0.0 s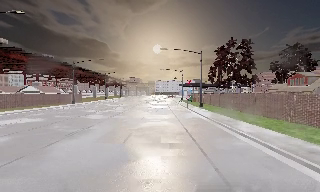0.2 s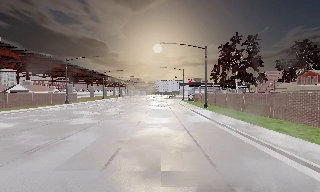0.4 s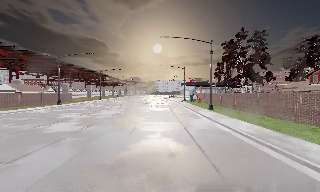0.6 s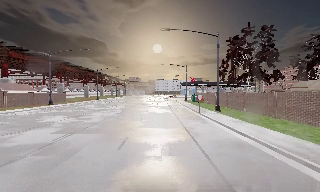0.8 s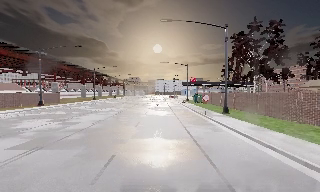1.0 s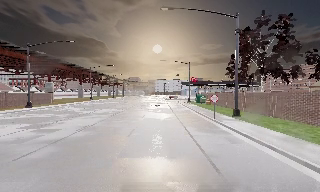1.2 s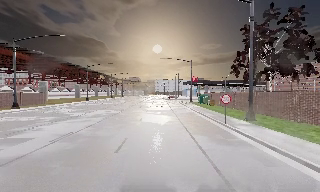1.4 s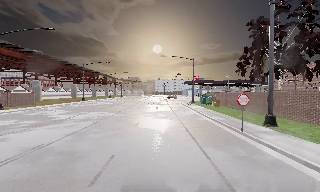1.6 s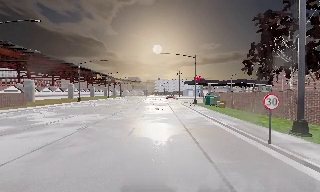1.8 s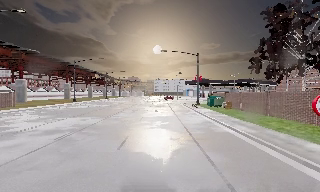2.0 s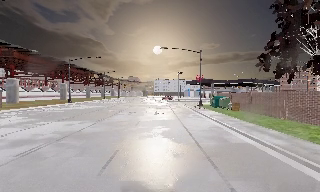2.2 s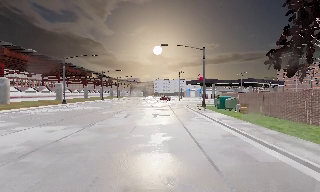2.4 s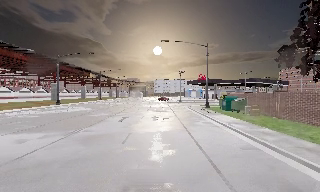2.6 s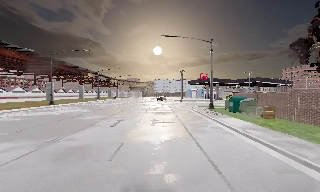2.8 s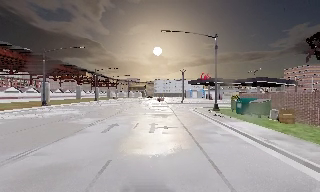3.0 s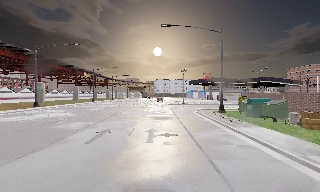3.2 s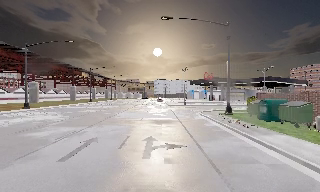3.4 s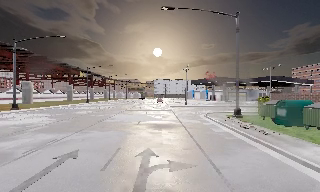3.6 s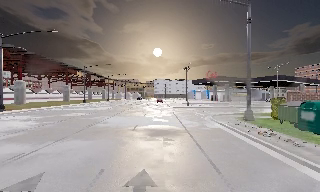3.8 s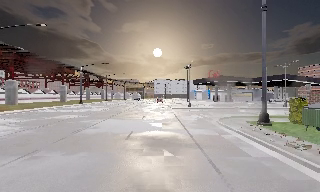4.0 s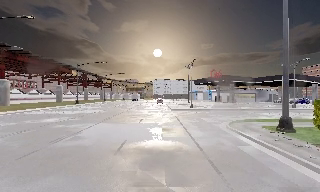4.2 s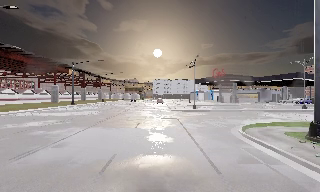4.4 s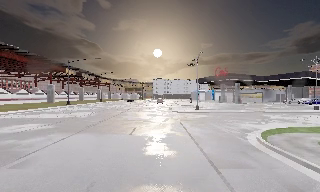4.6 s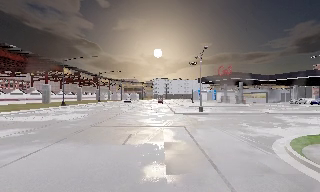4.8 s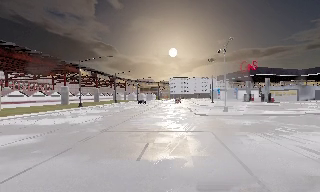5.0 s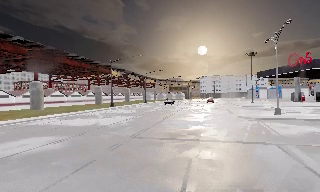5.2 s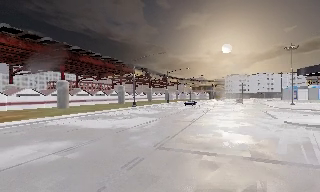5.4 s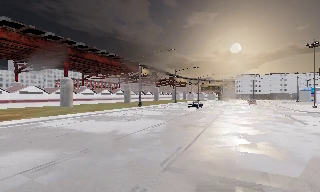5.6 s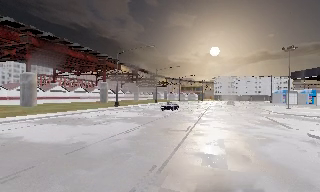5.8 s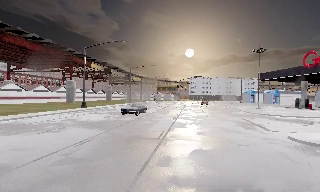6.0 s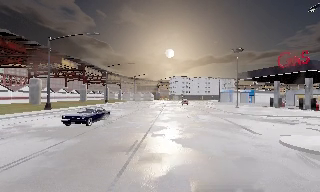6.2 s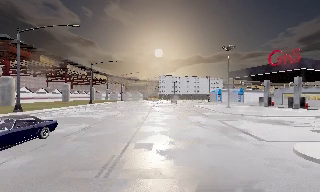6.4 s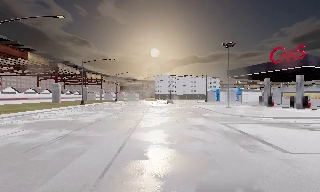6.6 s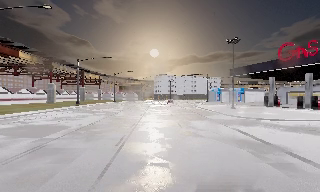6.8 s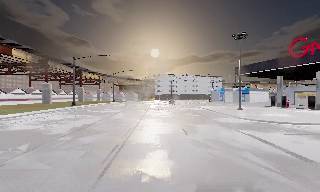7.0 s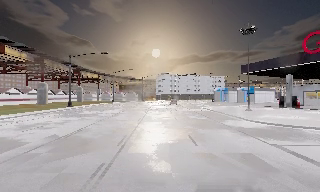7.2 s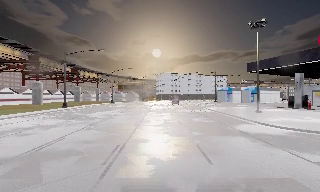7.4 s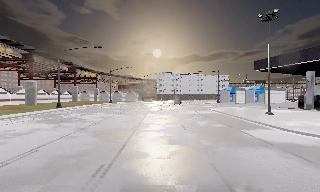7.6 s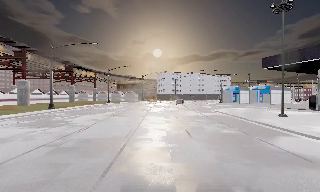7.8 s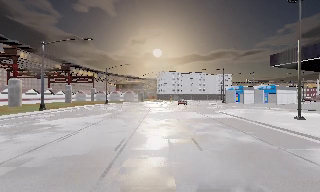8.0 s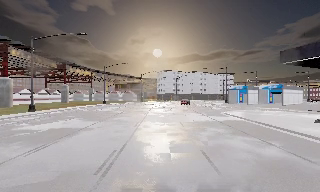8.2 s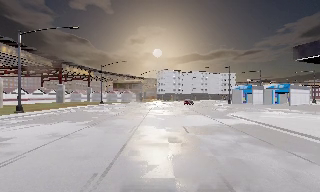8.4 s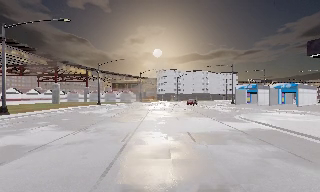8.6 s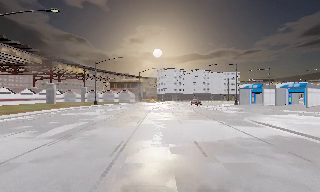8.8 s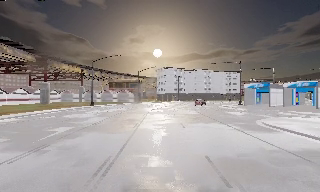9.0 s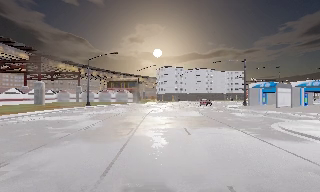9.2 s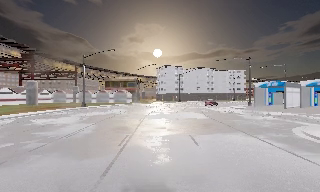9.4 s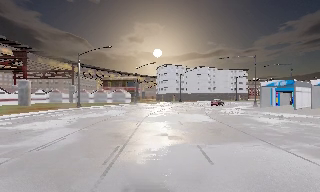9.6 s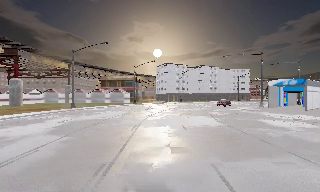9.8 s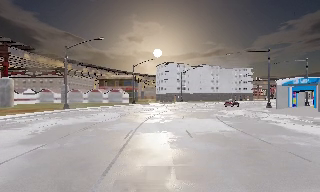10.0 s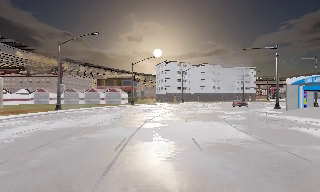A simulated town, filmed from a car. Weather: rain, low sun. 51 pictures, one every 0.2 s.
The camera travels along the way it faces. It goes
forward.
0.0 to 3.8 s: The camera travels forward, about 45 m, so what stands in front looms larger.
3.8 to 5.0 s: The scene slides to the right, as the camera pans about 15 degrees to its left. It travels forward, about 12 m, so what stands in front looms larger.
5.0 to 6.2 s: The camera pans to its right, which is clockwise from overhead, by about 15 degrees. It travels forward, about 12 m, so what stands in front looms larger.
6.2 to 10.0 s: The camera travels forward, about 40 m, so what stands in front looms larger.
The film runs forward here.
